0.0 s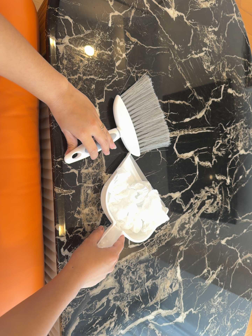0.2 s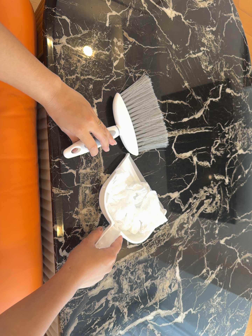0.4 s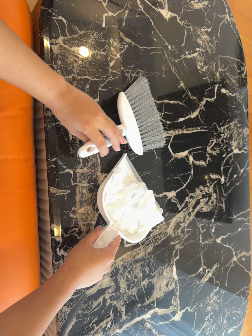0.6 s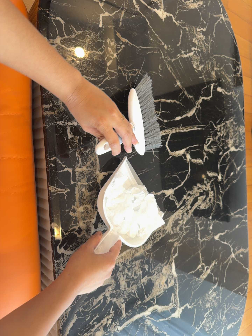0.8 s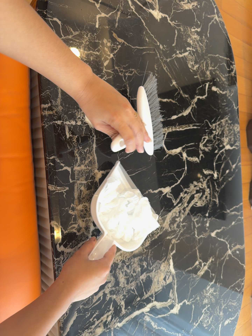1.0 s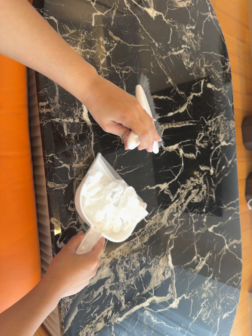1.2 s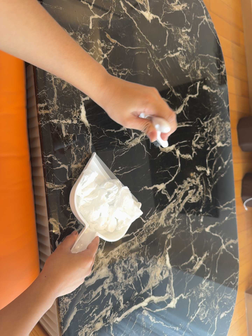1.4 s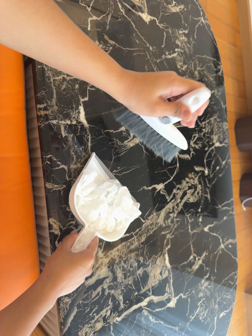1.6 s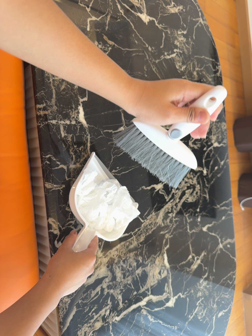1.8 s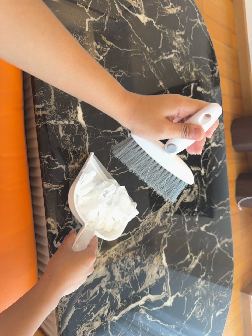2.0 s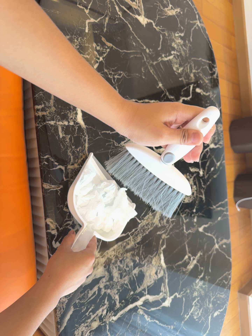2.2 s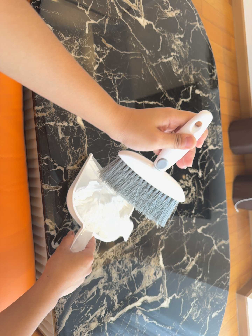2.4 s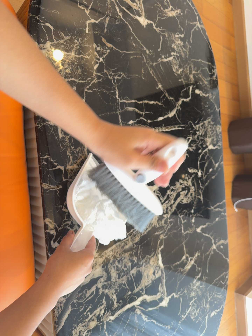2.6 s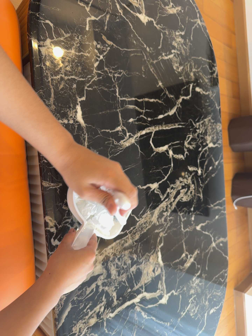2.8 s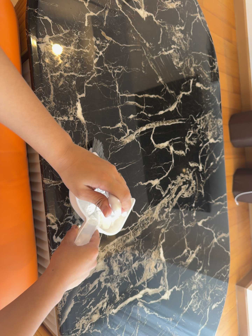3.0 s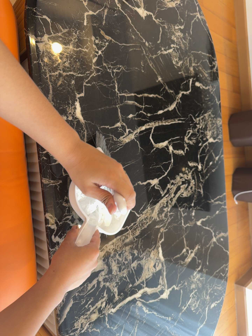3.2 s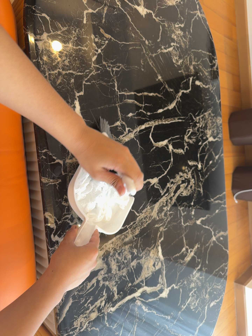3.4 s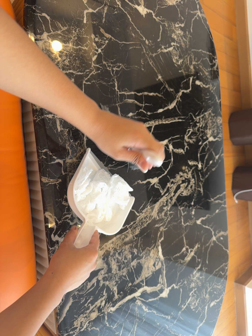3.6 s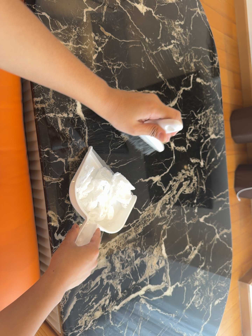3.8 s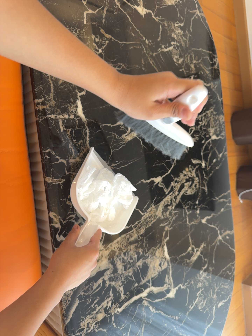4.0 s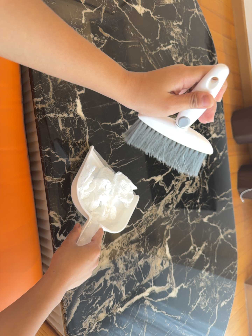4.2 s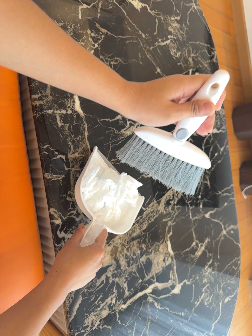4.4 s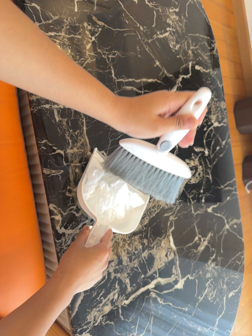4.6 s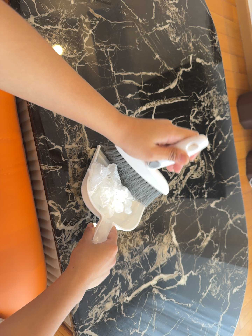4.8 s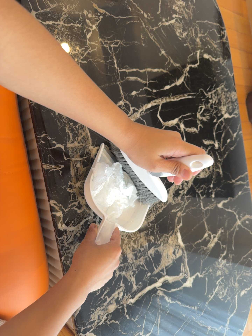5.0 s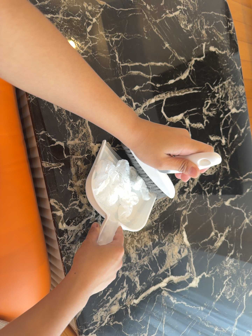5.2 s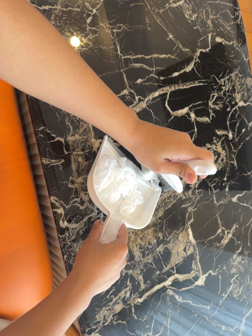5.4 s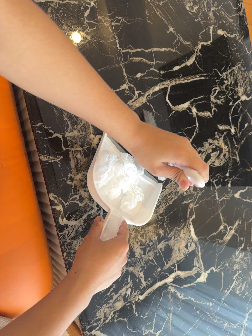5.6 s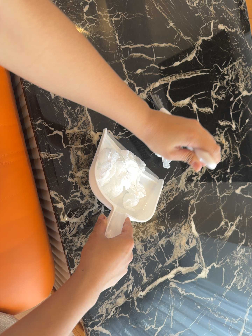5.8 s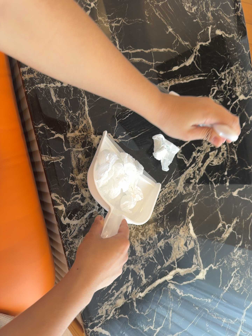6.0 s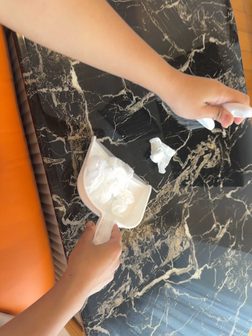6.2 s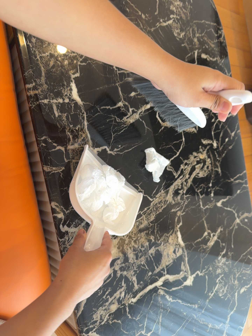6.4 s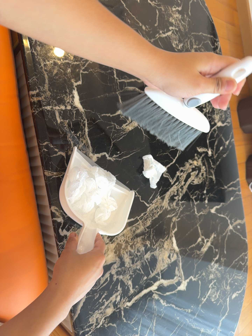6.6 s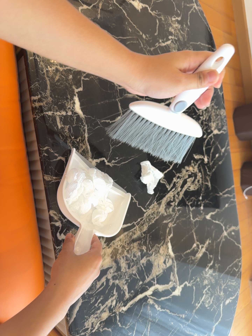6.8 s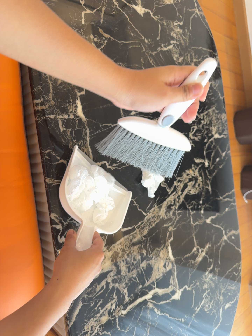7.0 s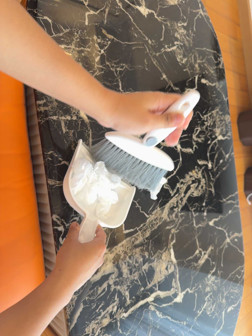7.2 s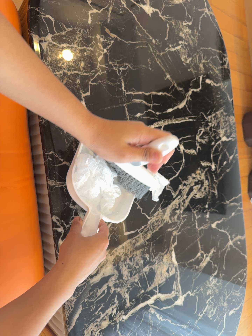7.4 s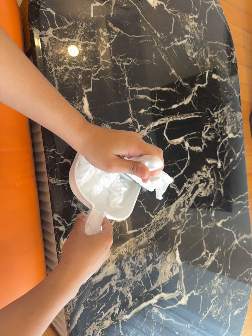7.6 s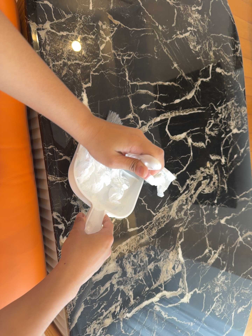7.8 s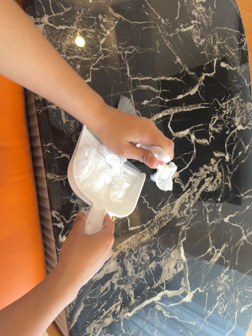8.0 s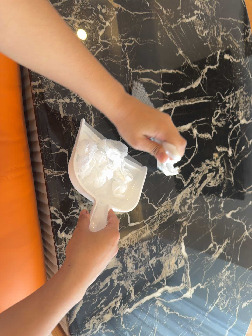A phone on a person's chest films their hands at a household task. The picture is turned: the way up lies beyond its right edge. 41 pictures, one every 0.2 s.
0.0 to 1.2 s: The camera shifts only a little, or ends up much as it began.
1.2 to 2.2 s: The camera keeps its place and its aim.
2.2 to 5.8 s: The camera travels forward, about 9 cm, so what stands in front looms larger.
5.8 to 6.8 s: The camera travels backward, about 7 cm, so what stands in front gets smaller.
6.8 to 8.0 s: The camera travels forward, about 6 cm, so what stands in front looms larger.
The film runs backward here.
